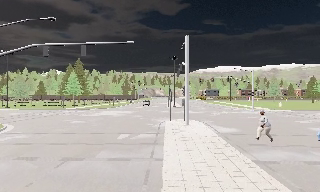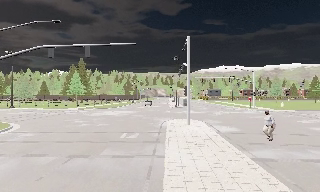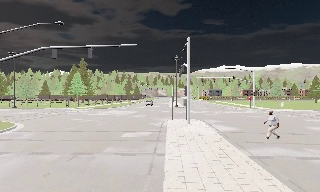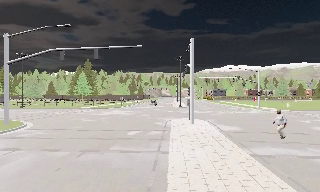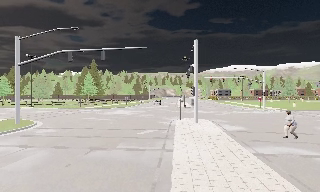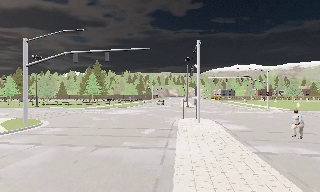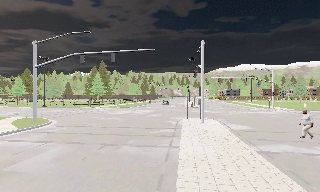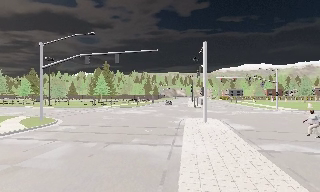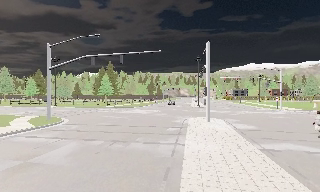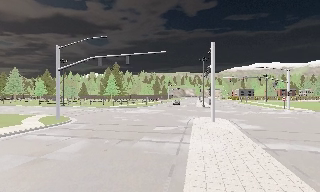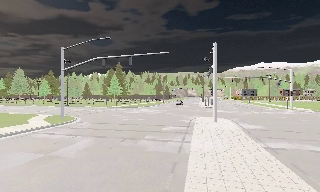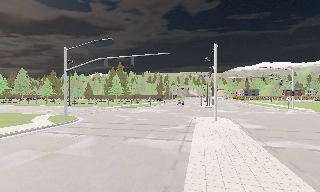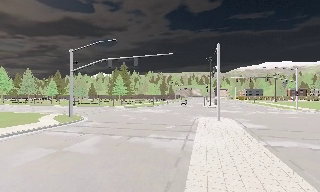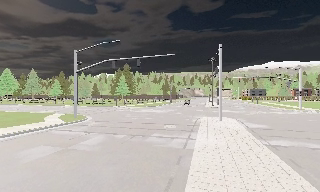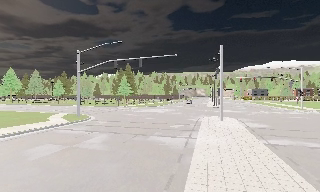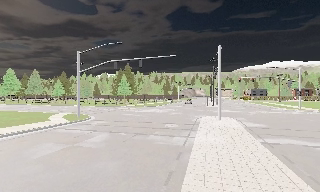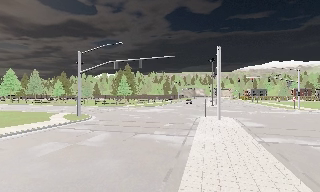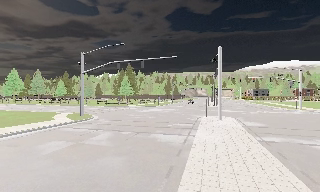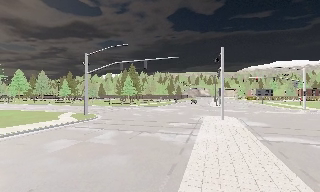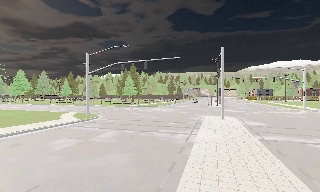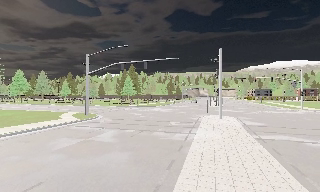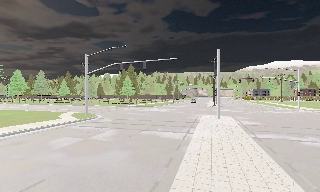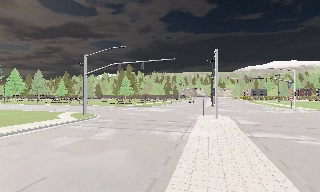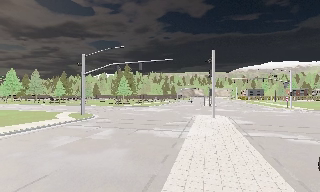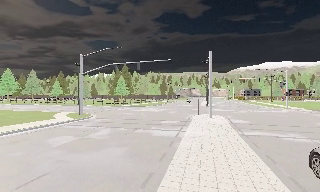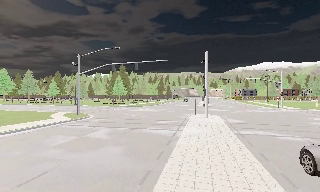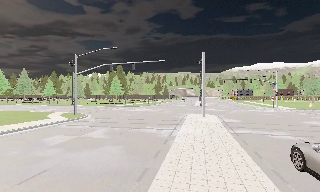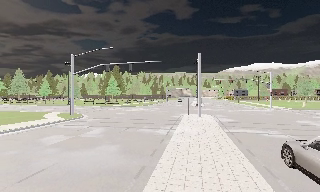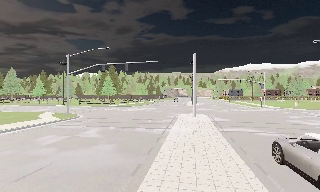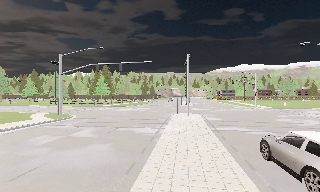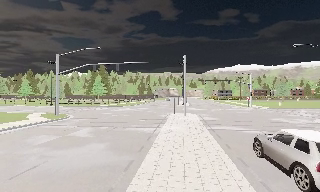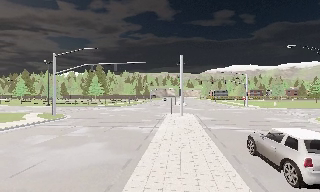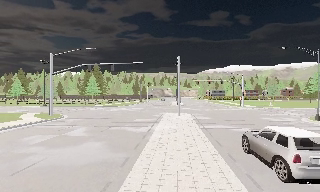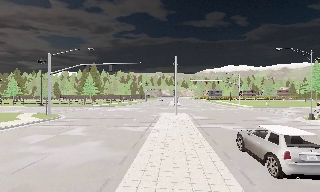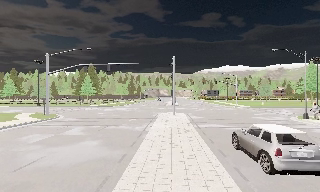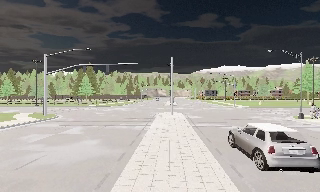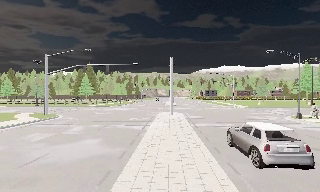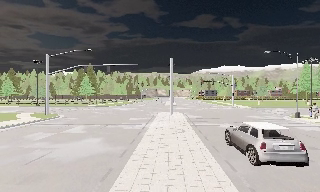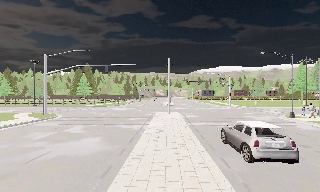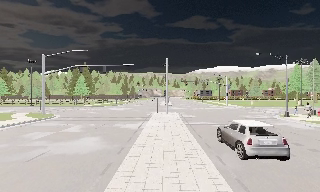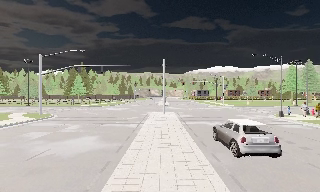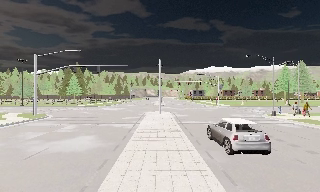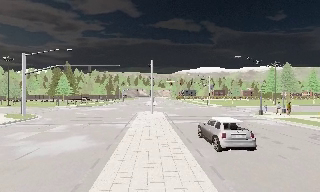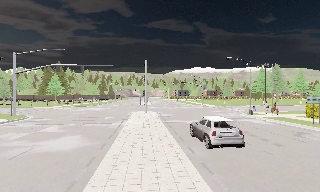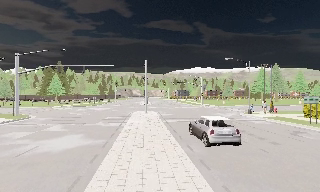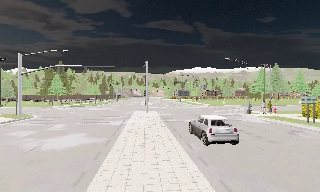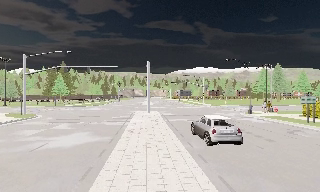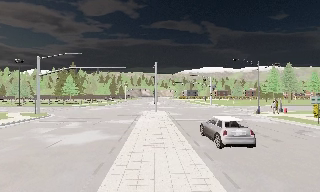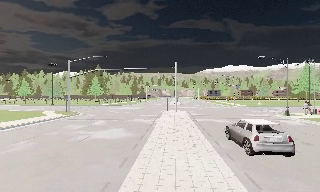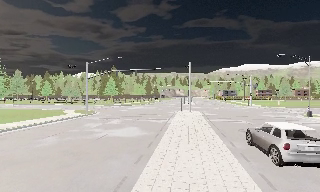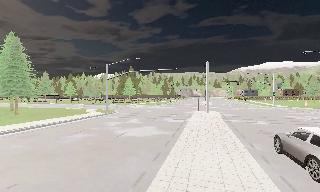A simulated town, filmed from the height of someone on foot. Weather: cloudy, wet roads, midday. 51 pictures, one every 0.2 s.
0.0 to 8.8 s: The camera travels backward, about 10 m, so what stands in front gets smaller.
8.8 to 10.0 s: The scene slides to the right, as the camera pans about 20 degrees to its left. It travels backward, about 1.5 m, so what stands in front gets smaller.
The film runs backward here.
